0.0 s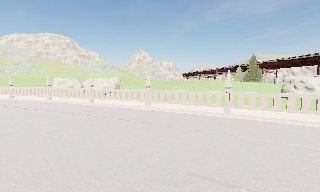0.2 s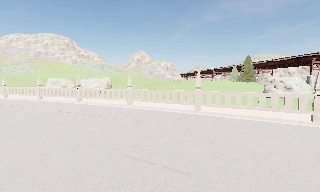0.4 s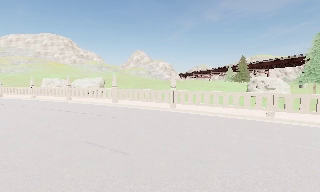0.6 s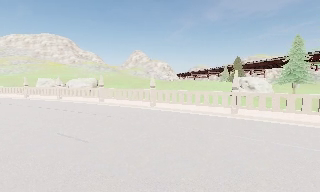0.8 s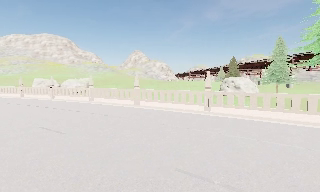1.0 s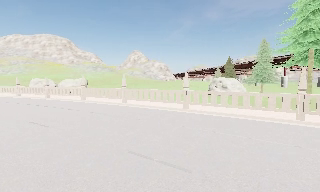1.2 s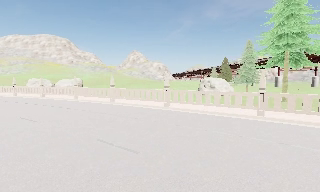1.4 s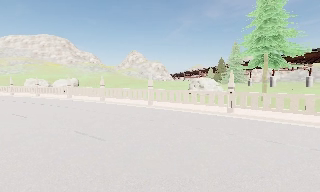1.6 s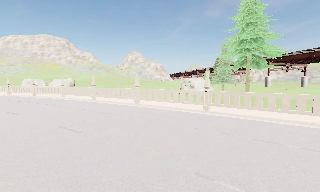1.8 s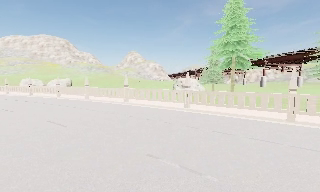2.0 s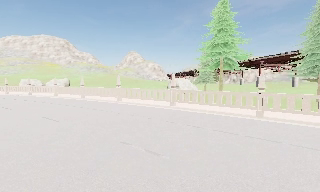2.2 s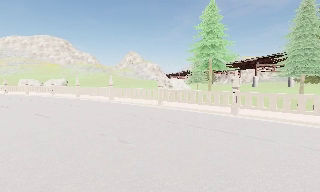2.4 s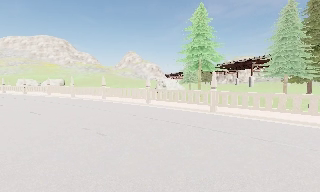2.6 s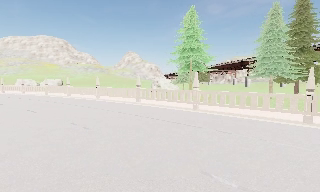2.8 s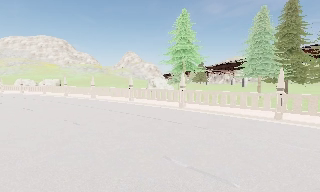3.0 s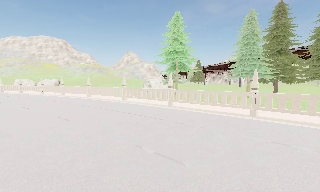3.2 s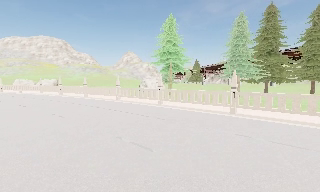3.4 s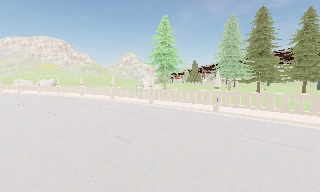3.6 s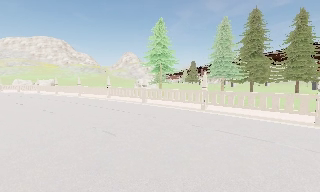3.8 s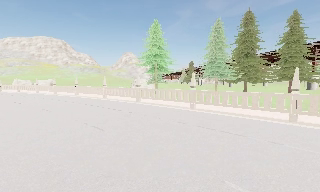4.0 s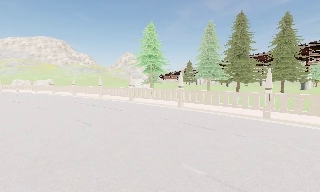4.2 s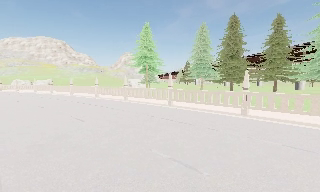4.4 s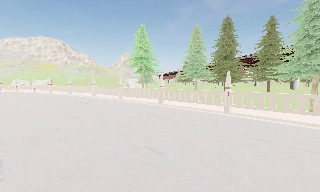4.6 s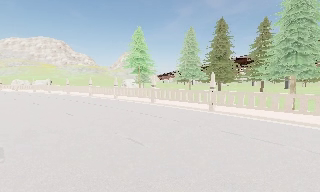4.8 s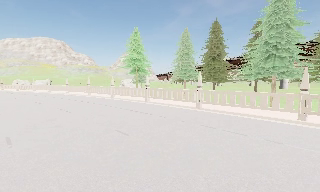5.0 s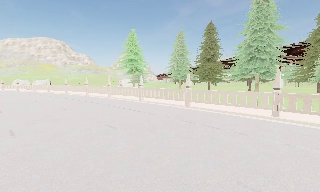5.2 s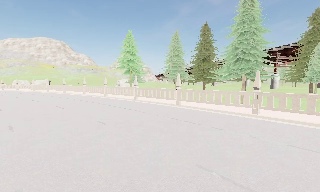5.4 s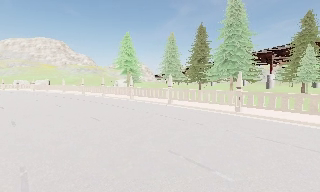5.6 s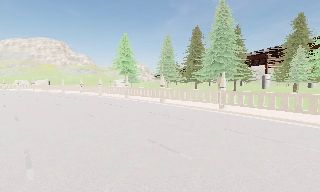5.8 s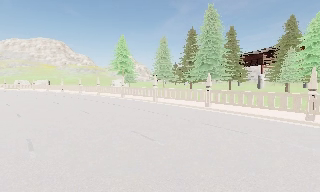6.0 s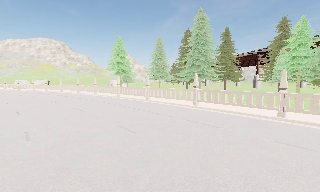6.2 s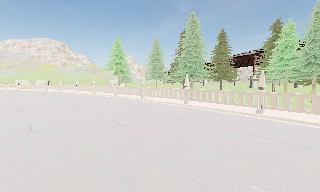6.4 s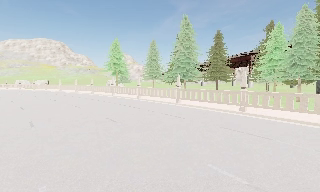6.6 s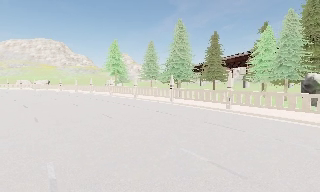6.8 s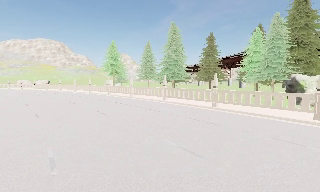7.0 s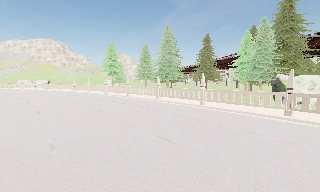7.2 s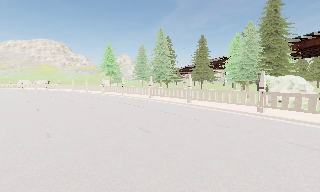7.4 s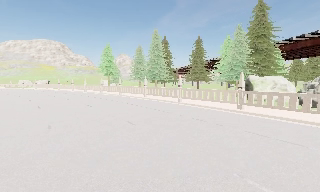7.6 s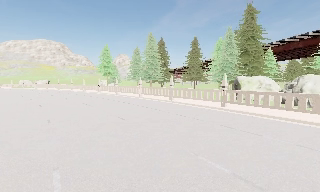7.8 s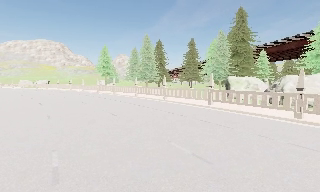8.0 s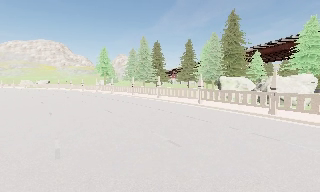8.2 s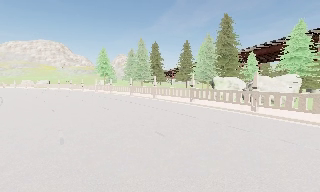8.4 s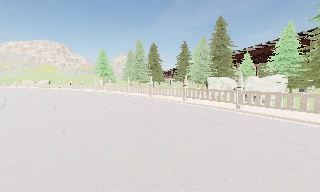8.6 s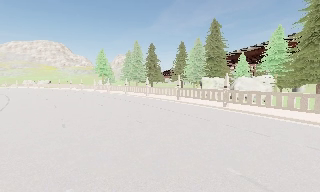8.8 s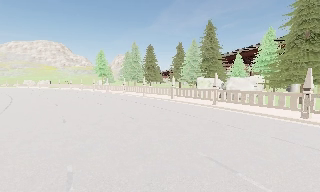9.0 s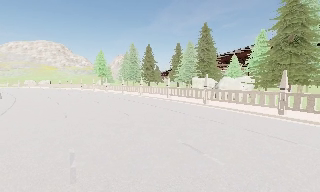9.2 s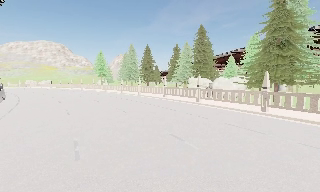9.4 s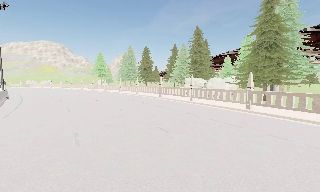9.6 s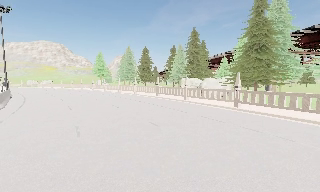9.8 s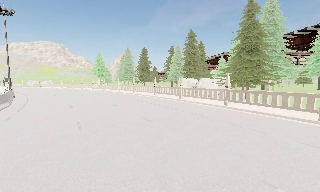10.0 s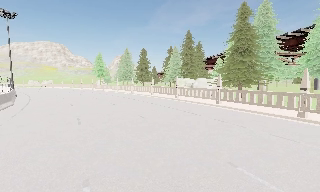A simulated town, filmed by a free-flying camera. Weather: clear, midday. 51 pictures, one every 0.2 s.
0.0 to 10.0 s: The camera travels backward and to its right, about 65 m, so what stands in front gets smaller.
The film runs backward here.
